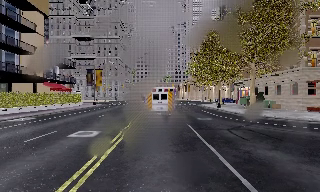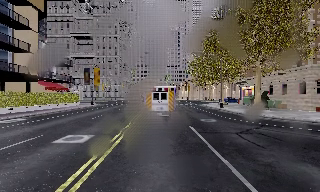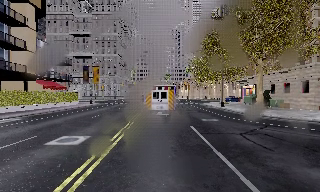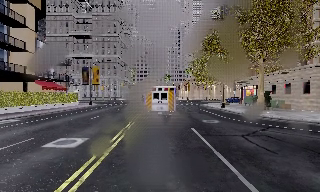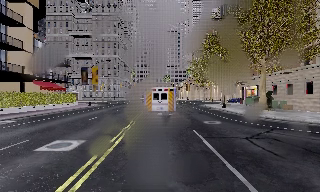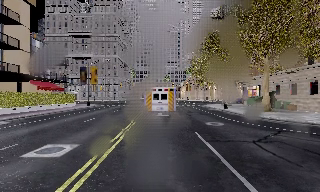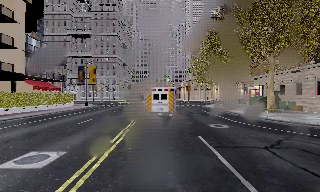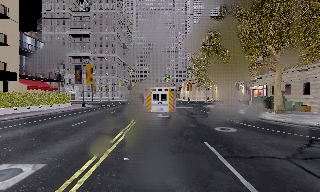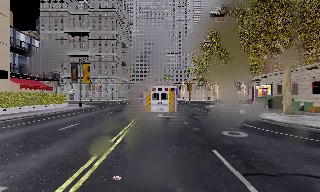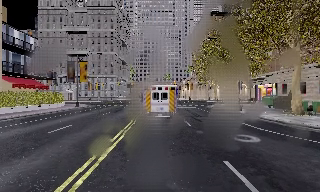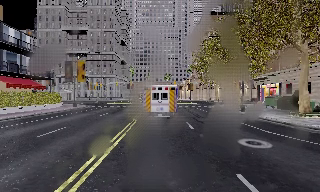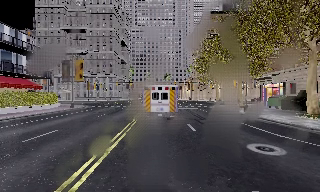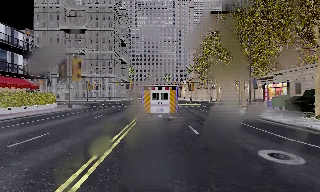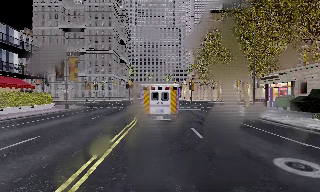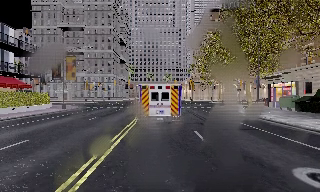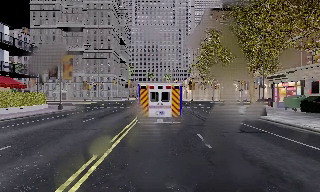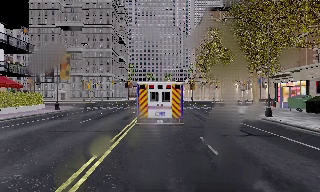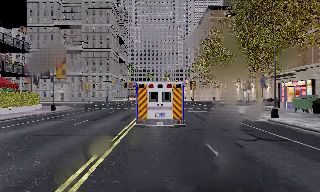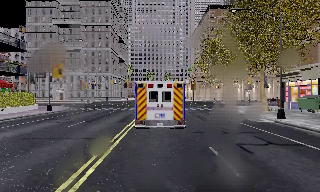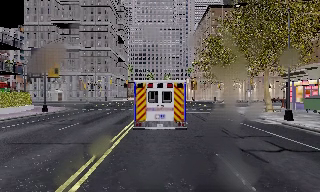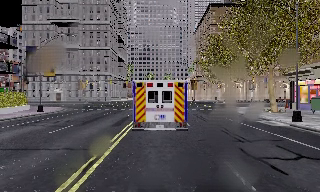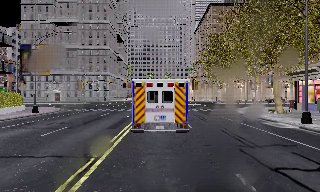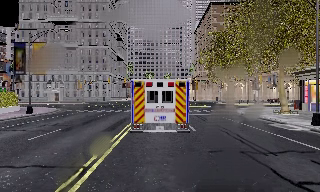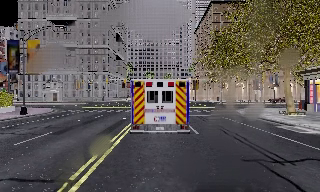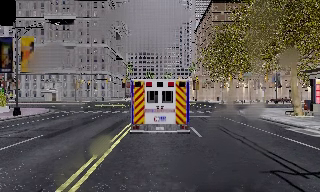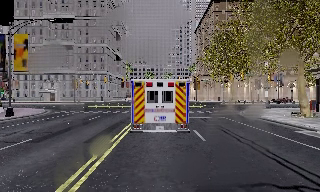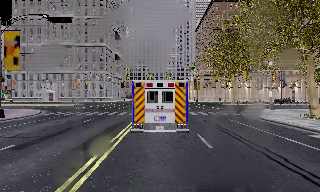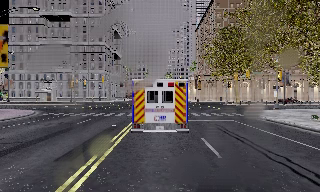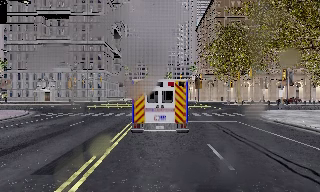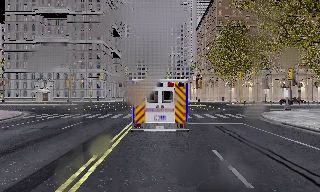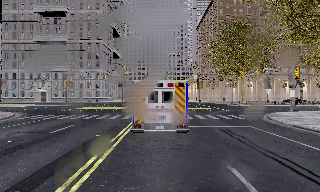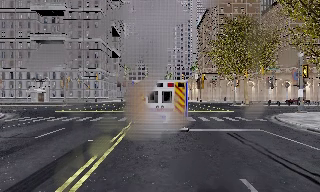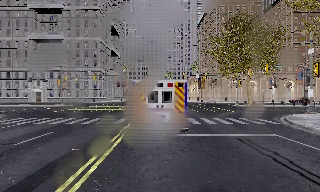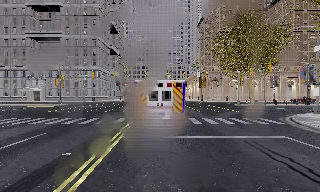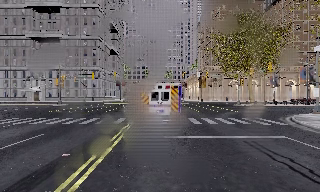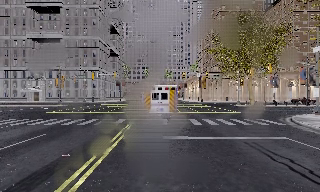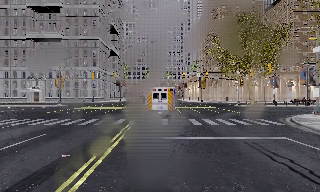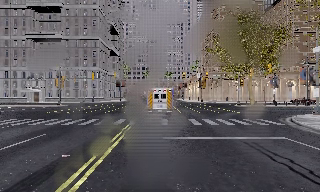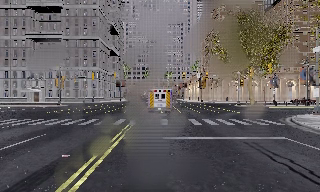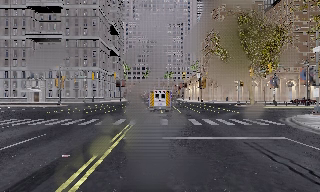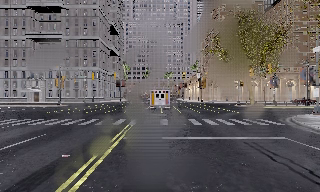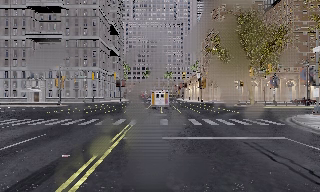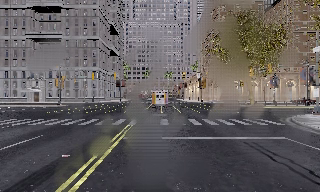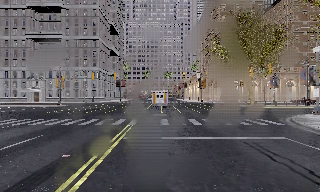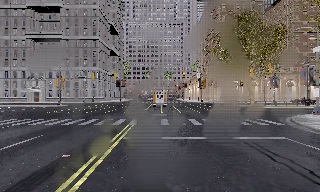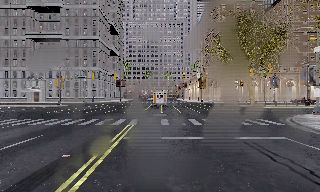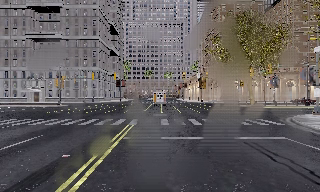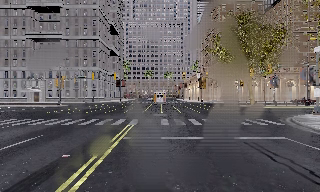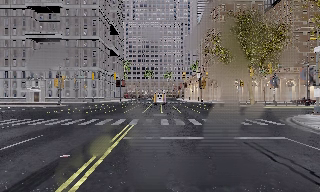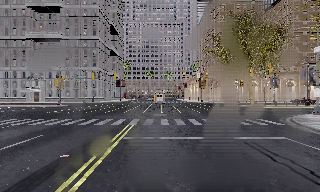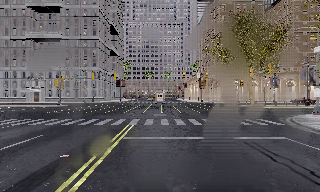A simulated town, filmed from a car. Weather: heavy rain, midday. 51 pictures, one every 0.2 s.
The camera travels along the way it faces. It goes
forward.
0.0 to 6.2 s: The camera travels forward, about 20 m, so what stands in front looms larger.
6.2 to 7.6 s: The camera travels forward, about 1.5 m, so what stands in front looms larger. It loses speed.
7.6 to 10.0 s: The camera keeps its place and its aim.
The film runs forward here.
